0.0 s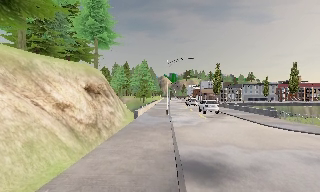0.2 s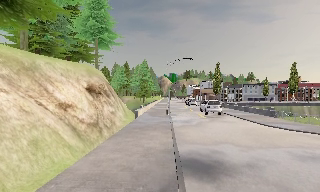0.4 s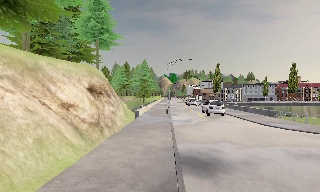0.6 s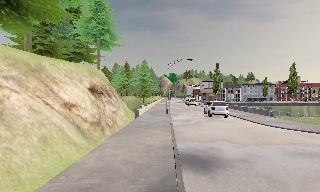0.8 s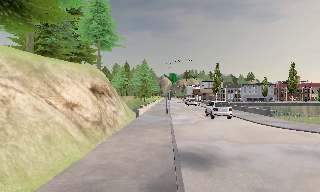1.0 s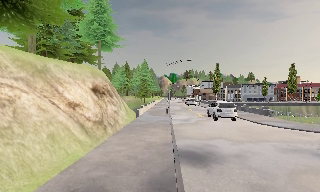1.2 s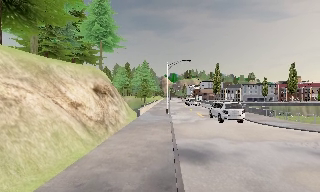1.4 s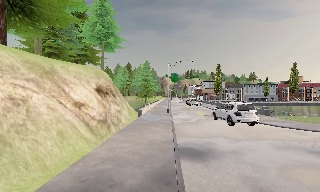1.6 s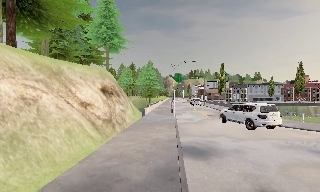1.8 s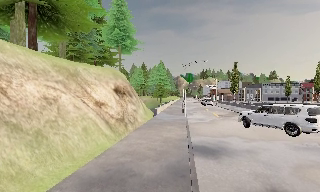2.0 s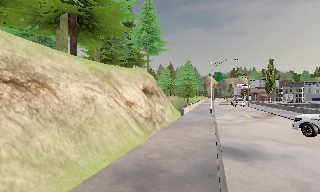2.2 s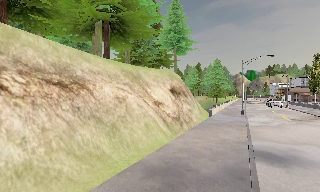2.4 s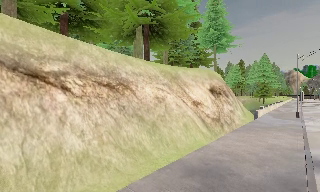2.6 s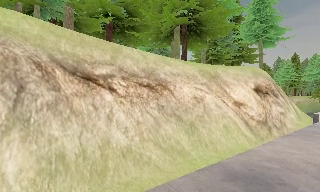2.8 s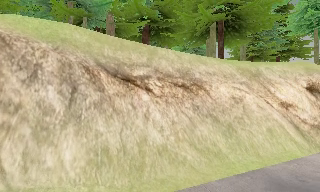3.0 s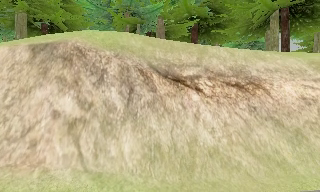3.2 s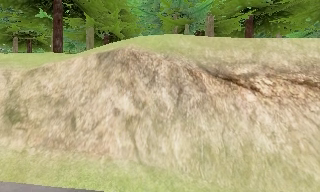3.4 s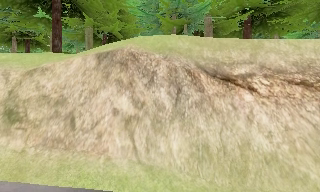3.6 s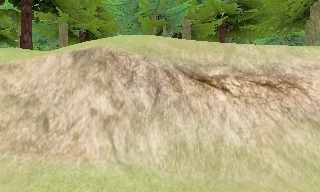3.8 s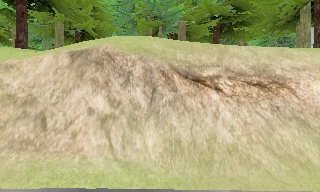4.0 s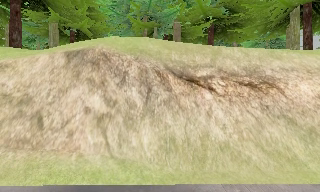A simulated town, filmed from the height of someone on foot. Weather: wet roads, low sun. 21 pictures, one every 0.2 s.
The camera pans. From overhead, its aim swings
counterclockwise.
The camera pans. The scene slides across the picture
to the right.
0.0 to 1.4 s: The camera travels backward, about 1.5 m, so what stands in front gets smaller.
1.4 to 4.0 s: The camera pans to its left, which is counterclockwise from overhead, by about 85 degrees. It travels backward, about 2 m.
The film runs backward here.
